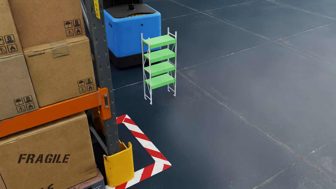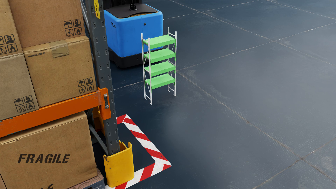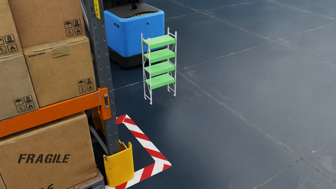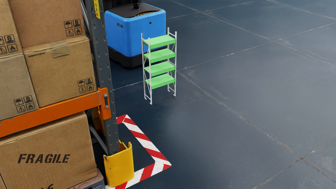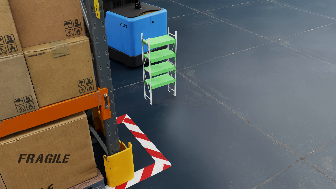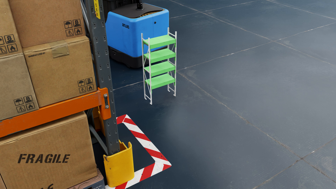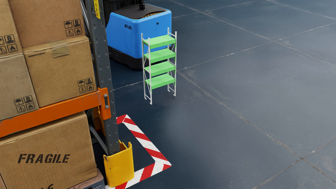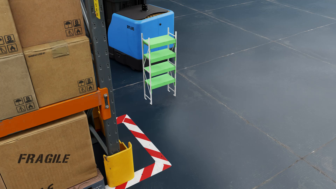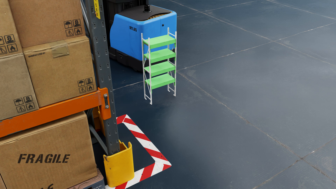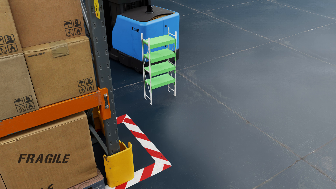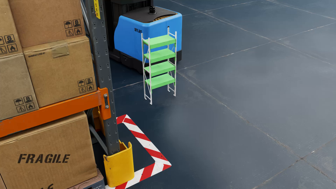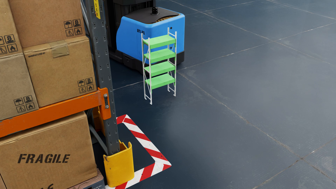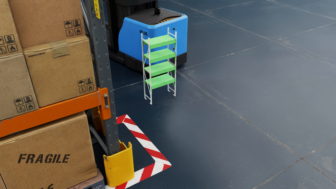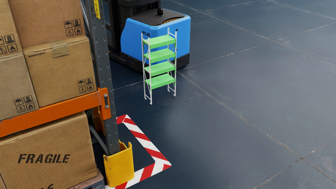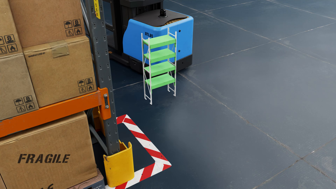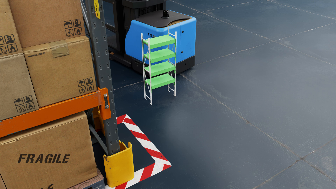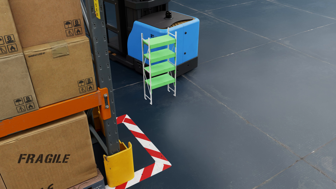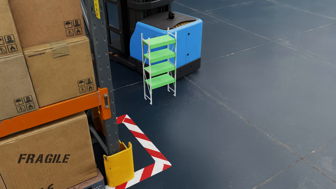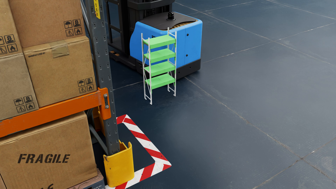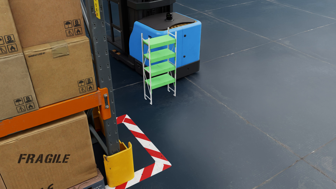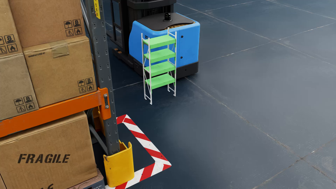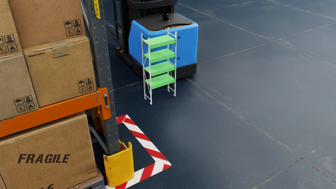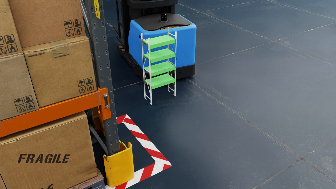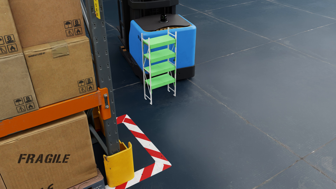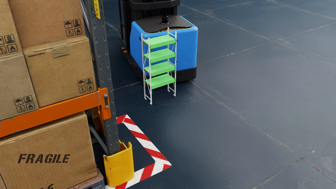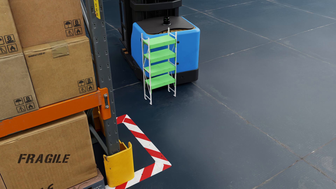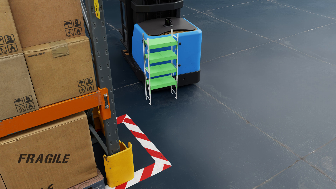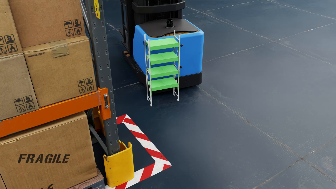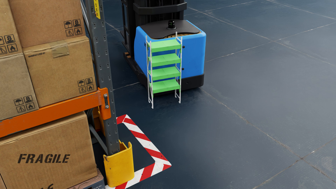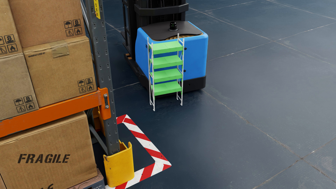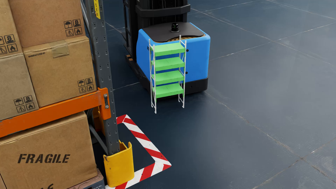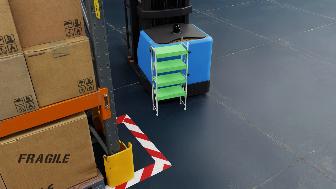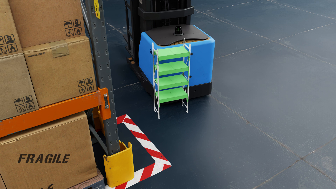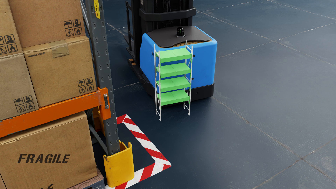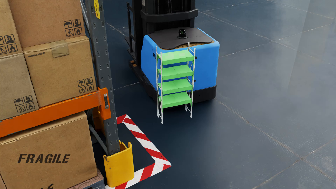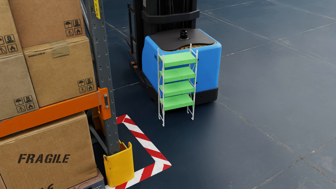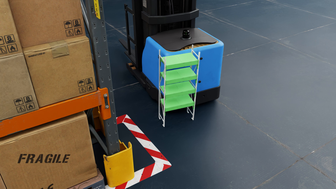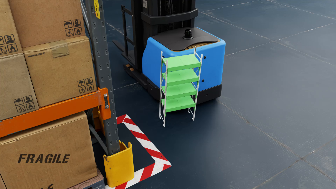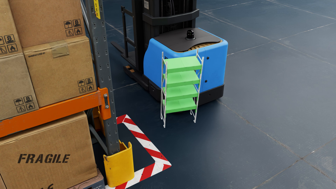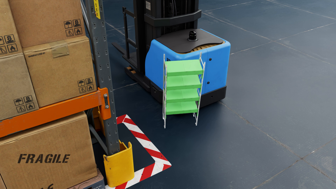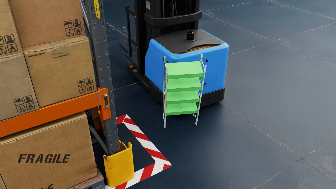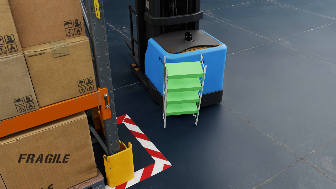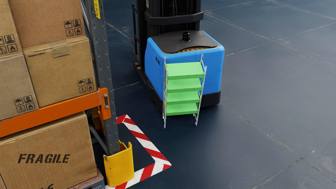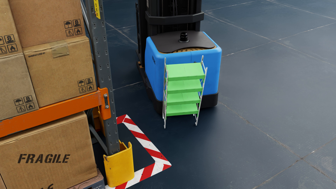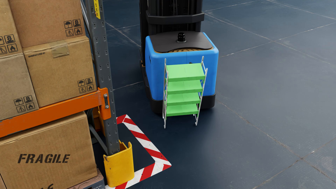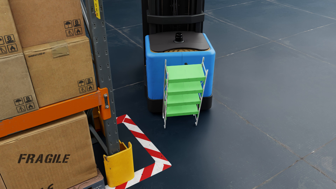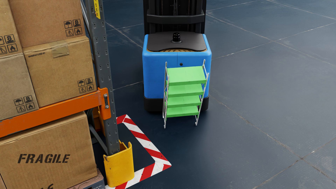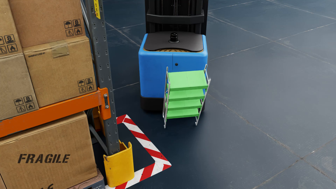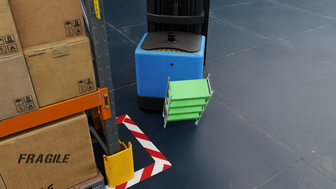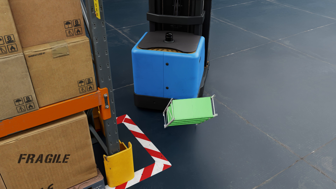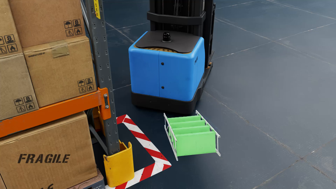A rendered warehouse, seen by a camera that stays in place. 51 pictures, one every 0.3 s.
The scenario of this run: A forklift runs into an object in its way.
